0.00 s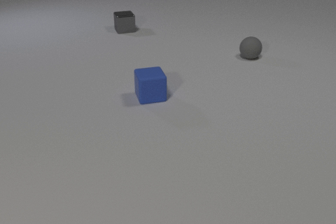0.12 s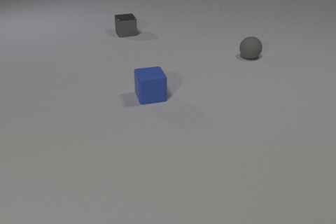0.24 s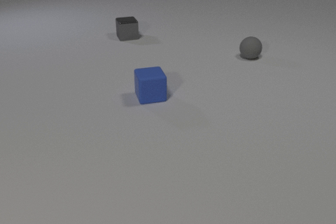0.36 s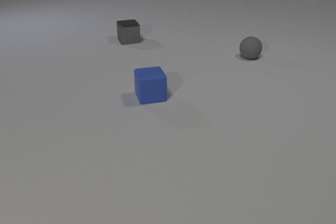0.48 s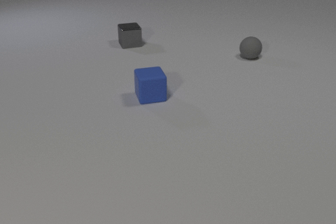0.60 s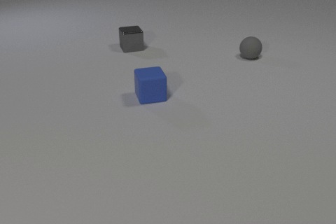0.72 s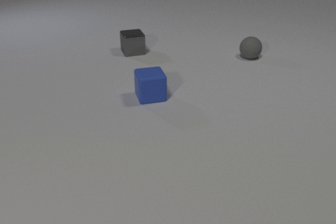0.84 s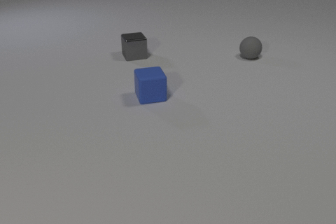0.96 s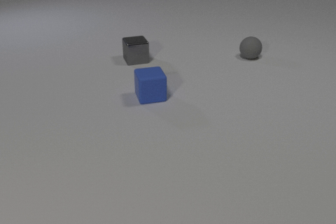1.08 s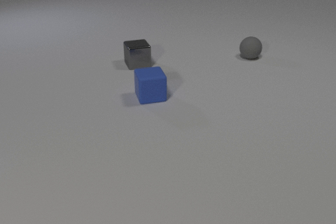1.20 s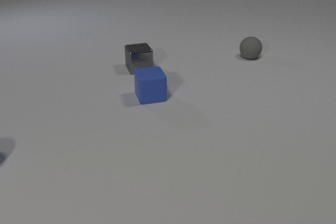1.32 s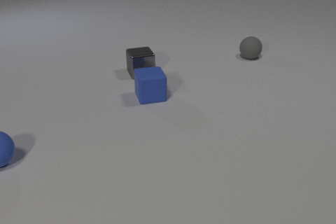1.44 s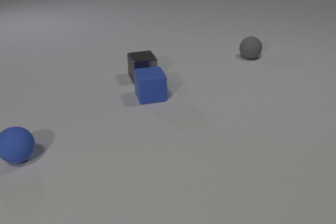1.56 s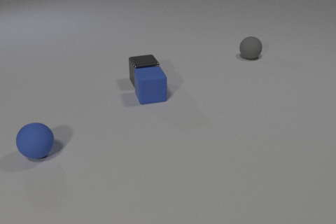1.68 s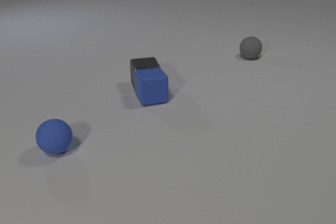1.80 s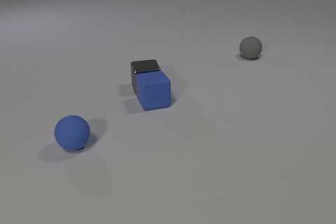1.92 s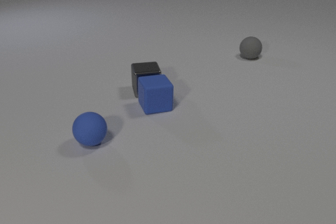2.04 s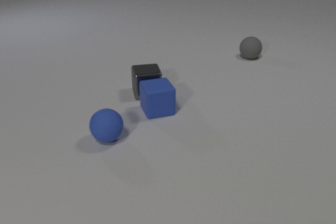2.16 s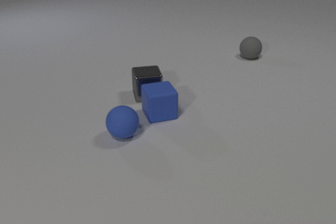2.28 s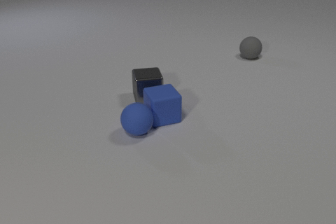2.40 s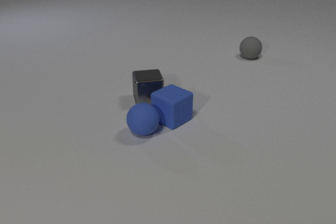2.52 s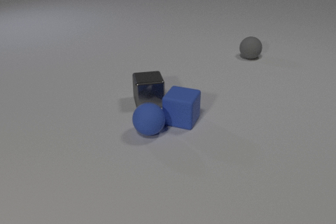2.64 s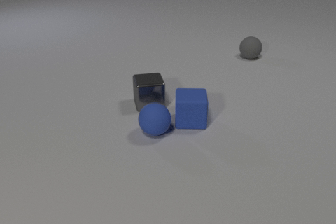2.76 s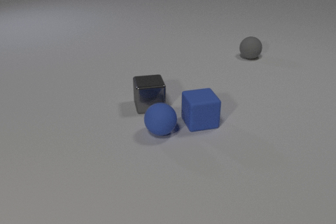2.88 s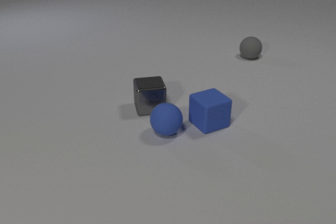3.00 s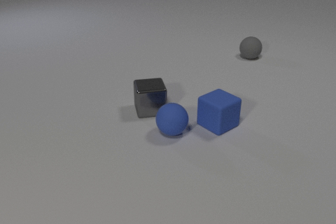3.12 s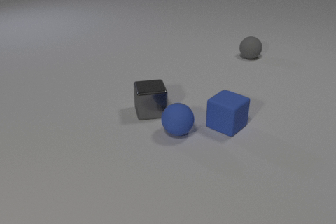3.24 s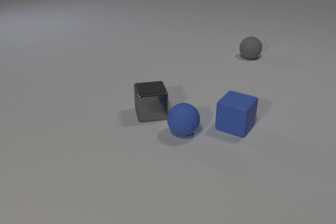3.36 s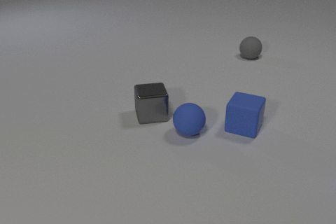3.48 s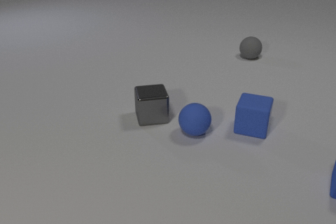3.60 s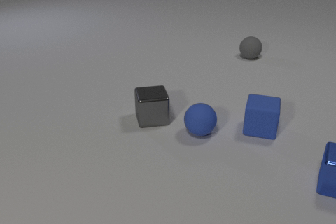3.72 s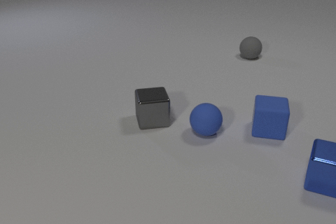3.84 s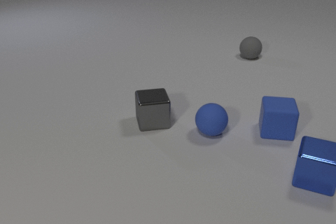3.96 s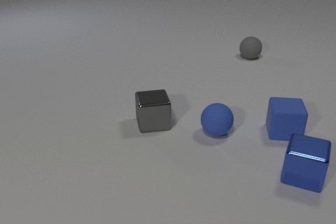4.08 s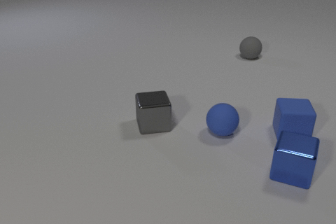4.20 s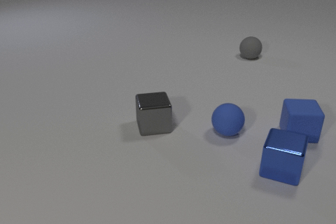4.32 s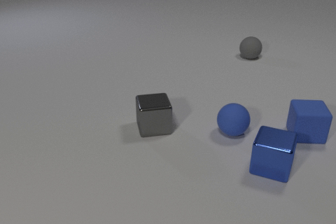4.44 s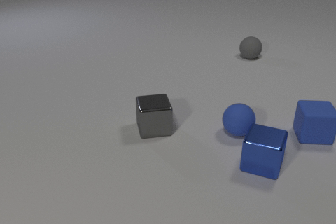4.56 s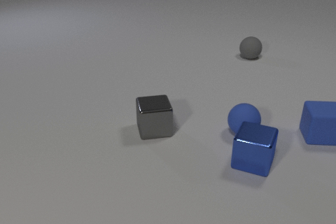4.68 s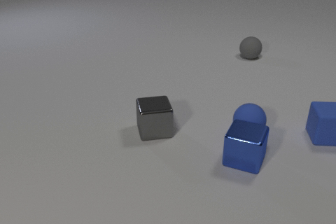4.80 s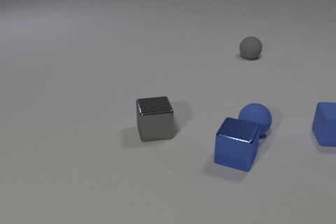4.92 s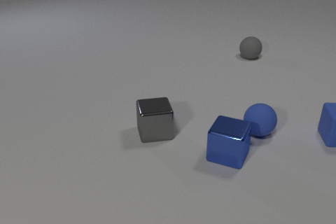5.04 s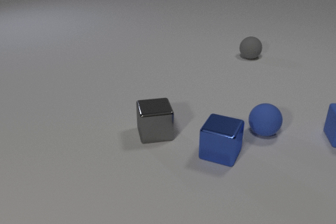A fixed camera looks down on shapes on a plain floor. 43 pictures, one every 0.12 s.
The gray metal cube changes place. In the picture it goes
toward the camera.
The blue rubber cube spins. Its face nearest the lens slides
to the right.
0.00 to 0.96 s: The gray metal cube slides toward the camera.
0.96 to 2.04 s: The gray metal cube slides toward the camera. The blue rubber cube slides toward the camera. The blue rubber sphere comes in at the left edge, rolls to the right. The gray metal cube and the blue rubber cube collide.
2.04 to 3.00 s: The gray metal cube slides toward the camera. The blue rubber cube slides to the right, spins counterclockwise seen from above by about 120 degrees, its near face sliding to the right. The blue rubber sphere rolls to the right. The blue rubber cube and the blue rubber sphere collide.
3.00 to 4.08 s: The gray metal cube slides toward the camera. The blue rubber cube slides to the right, spins counterclockwise seen from above by about 45 degrees, its near face sliding to the right. The blue metal cube comes in at the right edge, slides to the left. The blue rubber sphere rolls to the right.
4.08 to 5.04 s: The gray metal cube slides toward the camera. The blue rubber cube slides to the right. The blue metal cube slides to the left. The blue rubber sphere rolls to the right.
What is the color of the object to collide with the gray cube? blue.
Are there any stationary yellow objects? no.
What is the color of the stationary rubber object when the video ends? gray.
